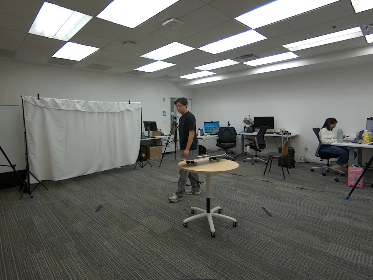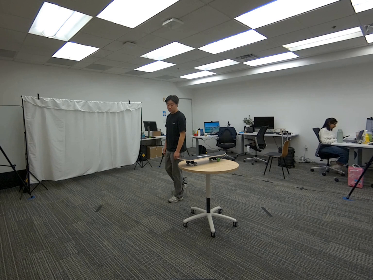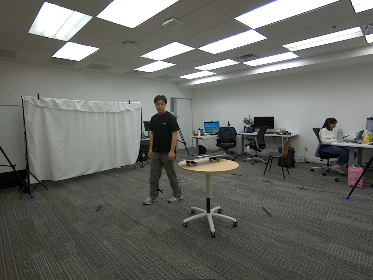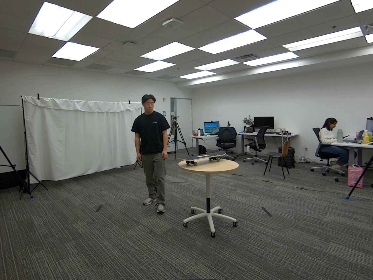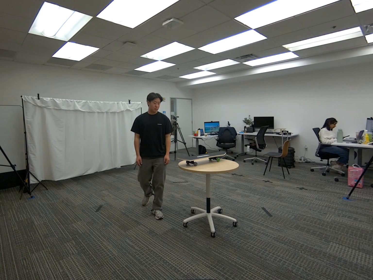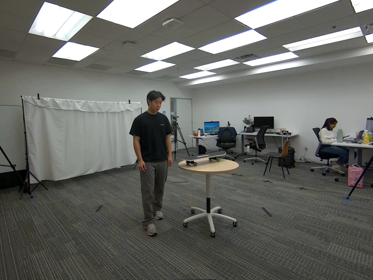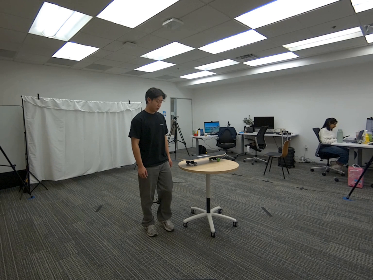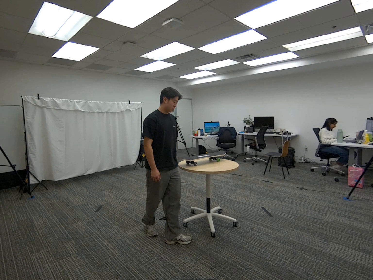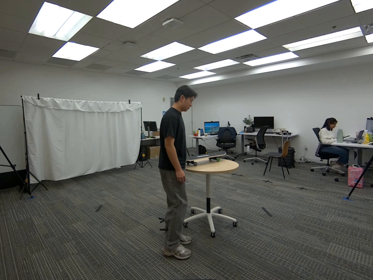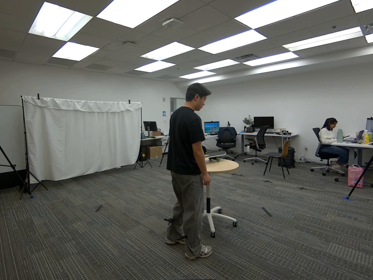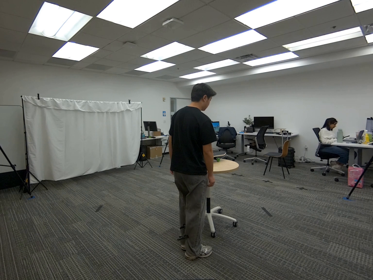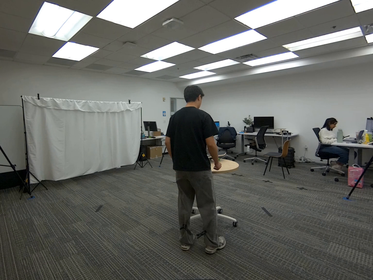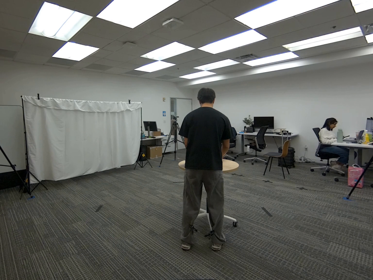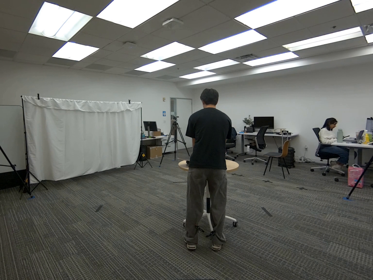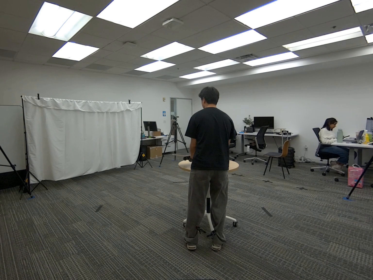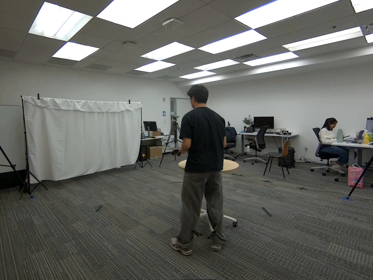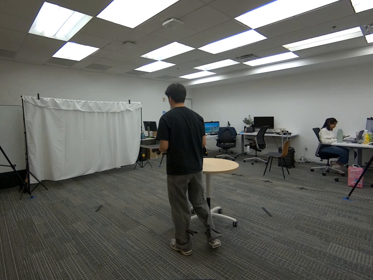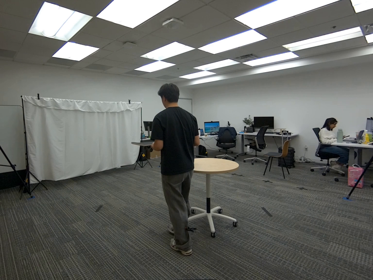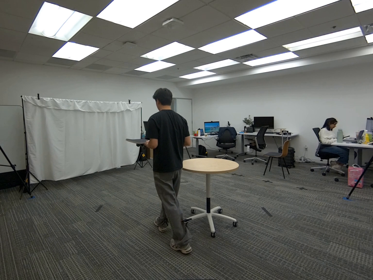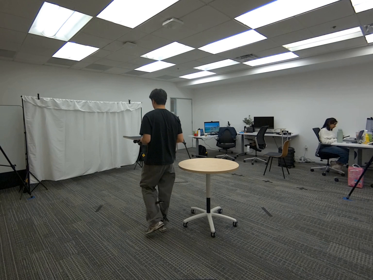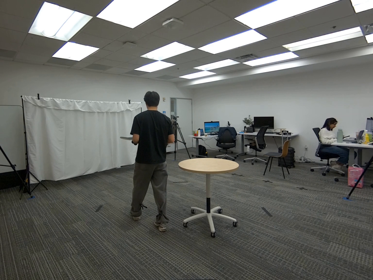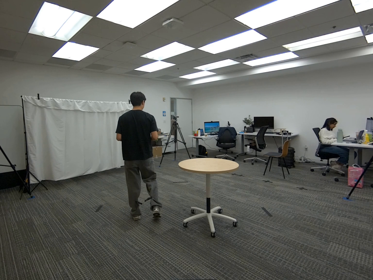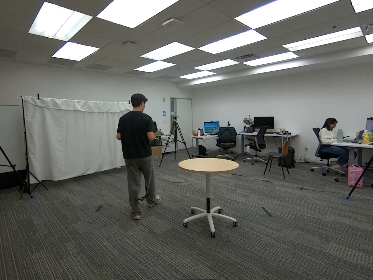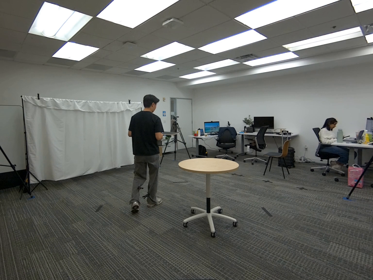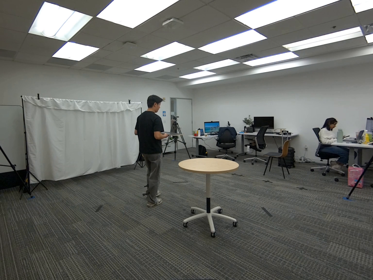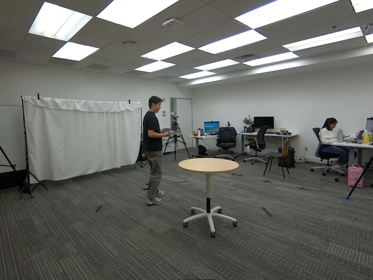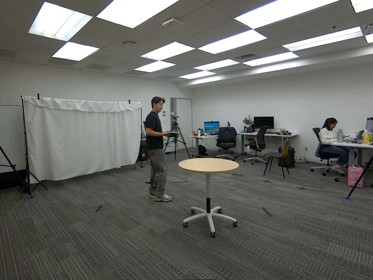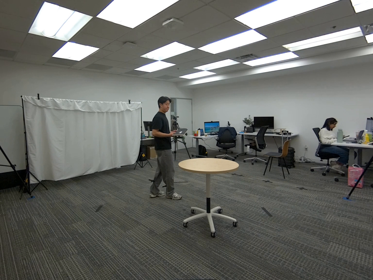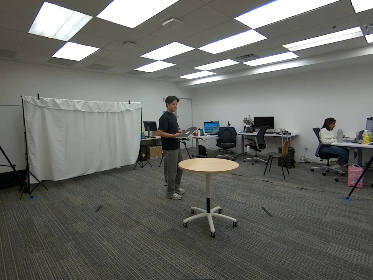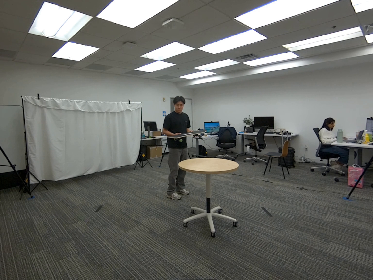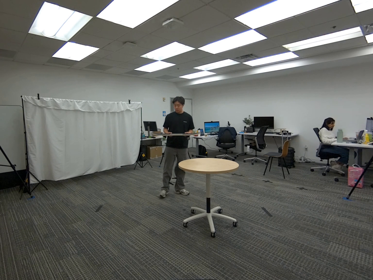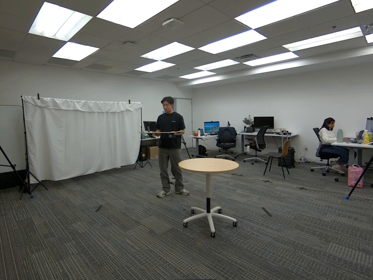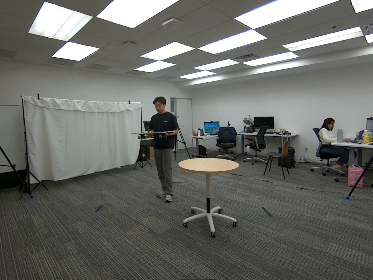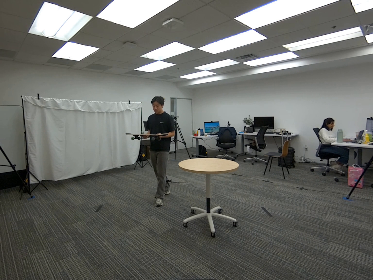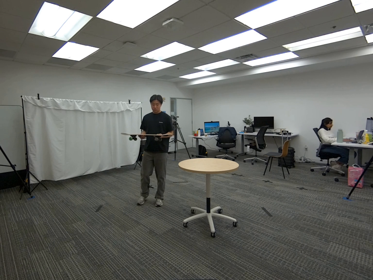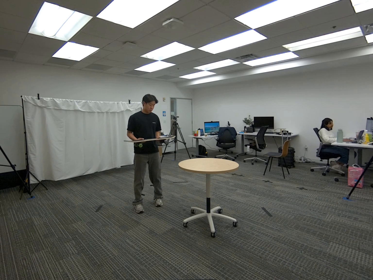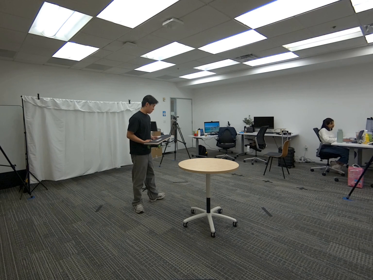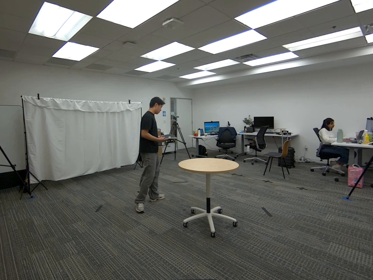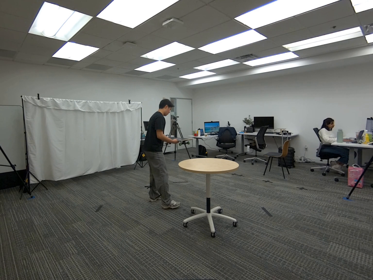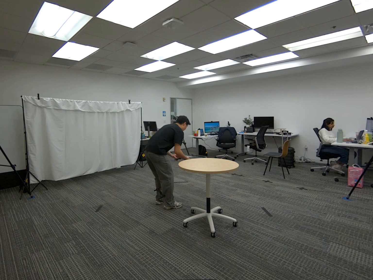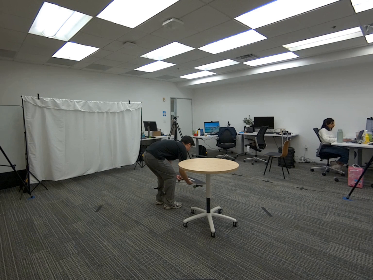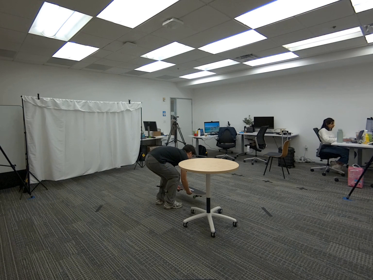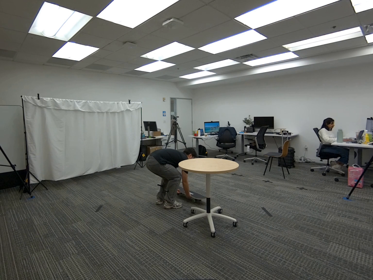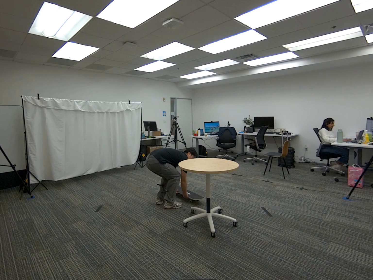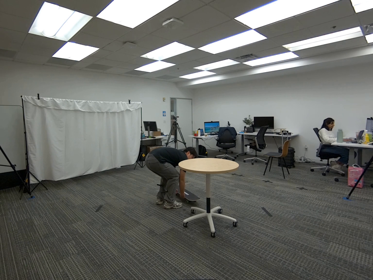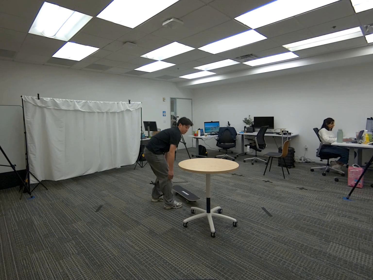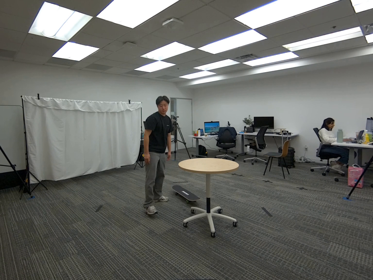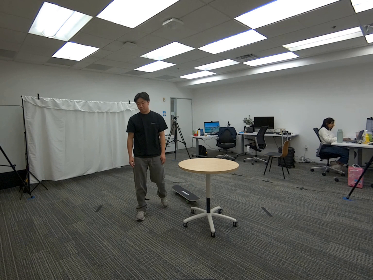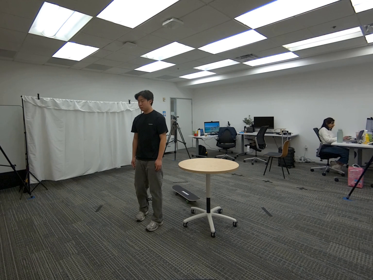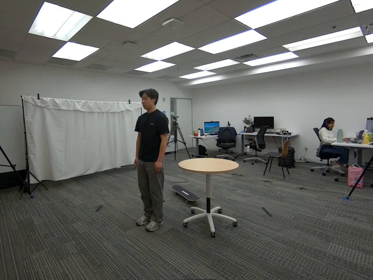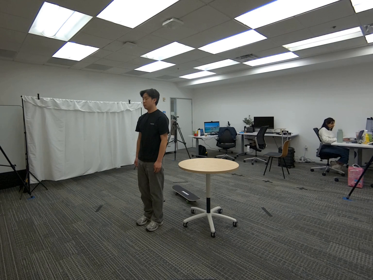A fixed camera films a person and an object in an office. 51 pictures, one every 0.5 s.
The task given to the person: Walk to the skateboard on the round table. Pick up the skateboard with both hands and place the skateboard on the ground.
